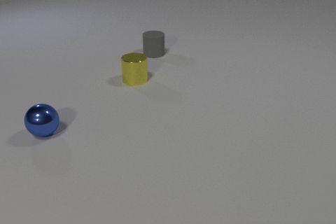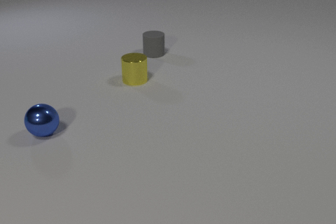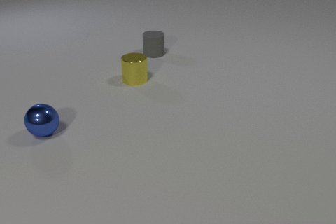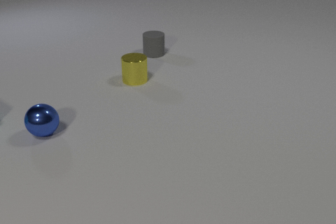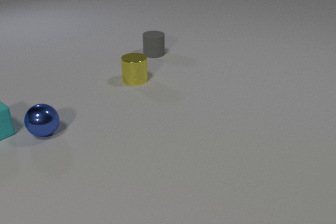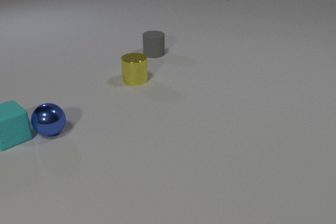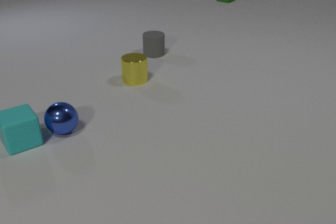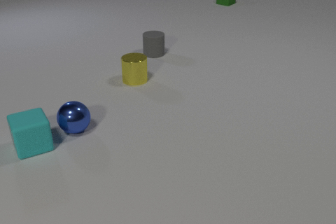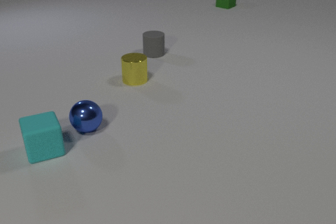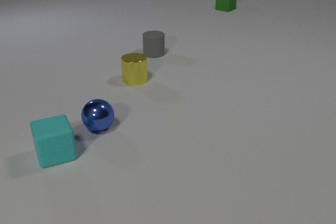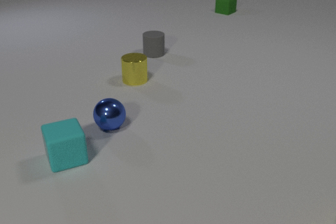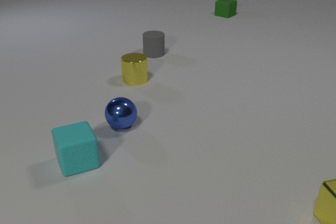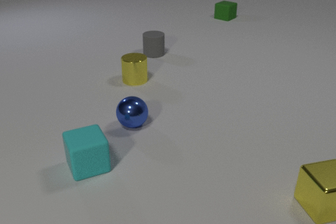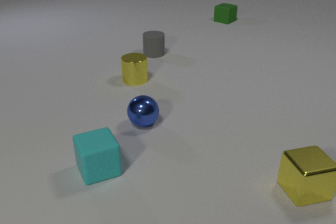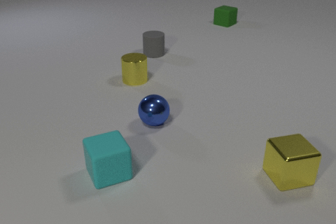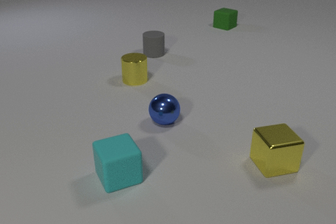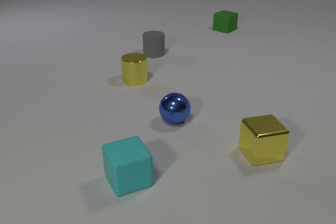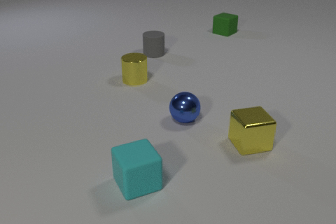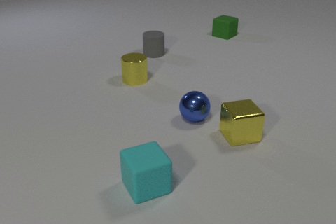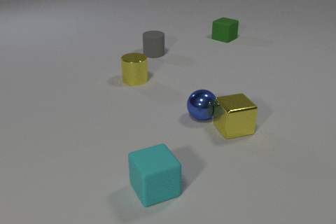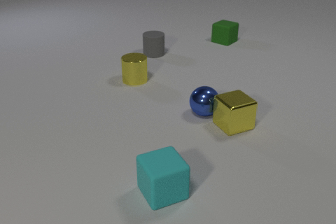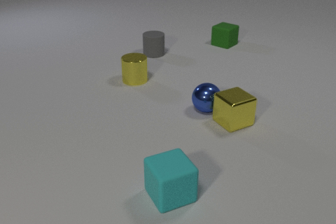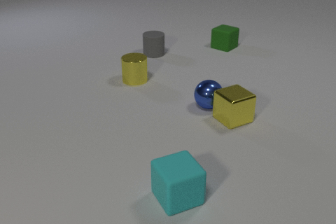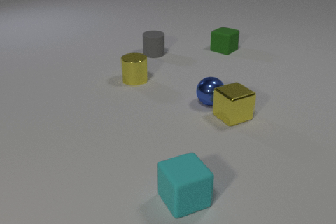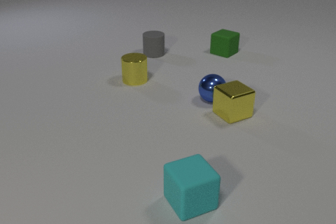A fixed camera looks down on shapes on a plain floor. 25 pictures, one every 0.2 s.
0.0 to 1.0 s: The cyan rubber cube comes in at the left edge, slides to the right and toward the camera. The green rubber cube comes in at the top edge, slides toward the camera. The cyan rubber cube and the blue metal sphere collide.
1.0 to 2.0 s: The cyan rubber cube slides toward the camera and to the right. The blue metal sphere rolls to the right. The green rubber cube slides toward the camera.
2.0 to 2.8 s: The cyan rubber cube slides to the right and toward the camera. The blue metal sphere rolls to the right. The yellow metal cube comes in at the right edge, slides to the left and away from the camera. The green rubber cube slides toward the camera.
2.8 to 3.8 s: The cyan rubber cube slides to the right and toward the camera. The blue metal sphere rolls to the right. The yellow metal cube slides away from the camera and to the left. The green rubber cube slides toward the camera. The blue metal sphere and the yellow metal cube collide.
3.8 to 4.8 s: The cyan rubber cube slides to the right and toward the camera. The blue metal sphere rolls away from the camera. The yellow metal cube slides away from the camera. The green rubber cube slides toward the camera.
Are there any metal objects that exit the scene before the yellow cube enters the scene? no.
What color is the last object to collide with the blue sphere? yellow.
What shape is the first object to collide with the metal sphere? cube.
